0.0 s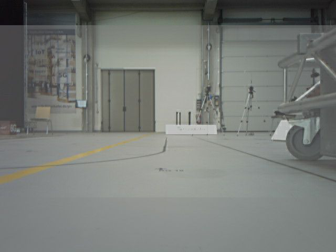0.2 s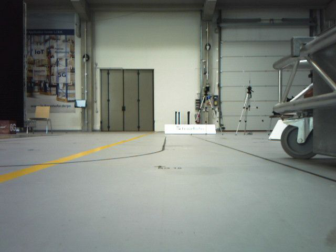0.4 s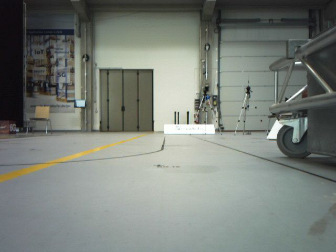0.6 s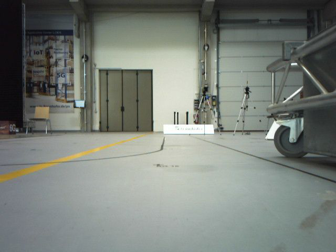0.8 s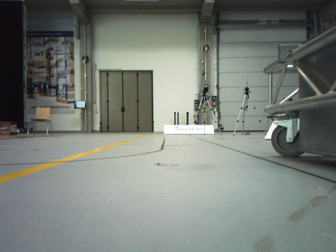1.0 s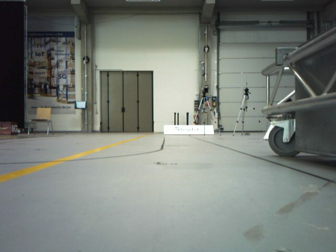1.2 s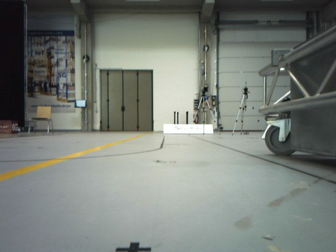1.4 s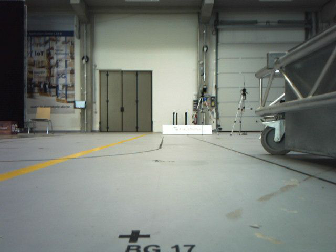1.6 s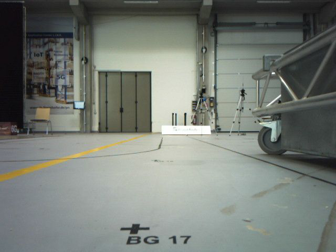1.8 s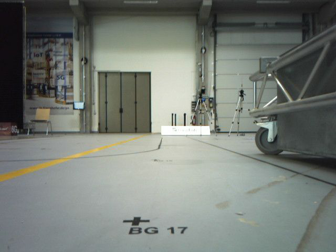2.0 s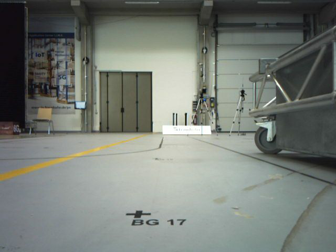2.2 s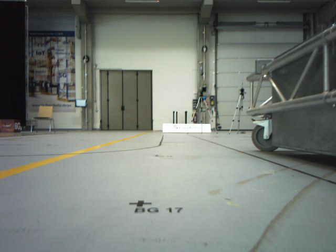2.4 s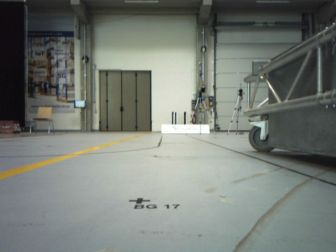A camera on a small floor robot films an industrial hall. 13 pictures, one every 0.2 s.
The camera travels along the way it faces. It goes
backward.
0.0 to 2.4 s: The camera travels backward, about 0.5 m, so what stands in front gets smaller.
The film runs backward here.
